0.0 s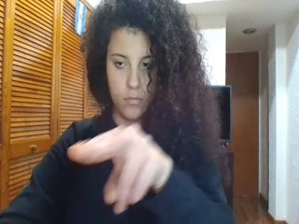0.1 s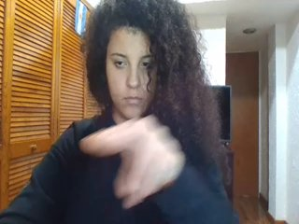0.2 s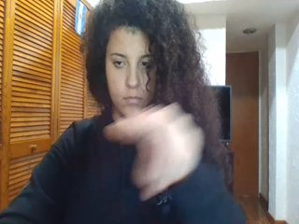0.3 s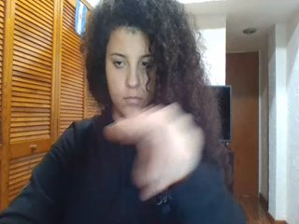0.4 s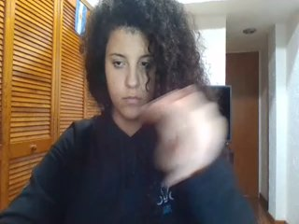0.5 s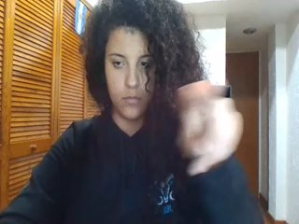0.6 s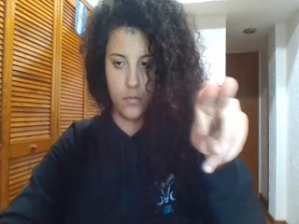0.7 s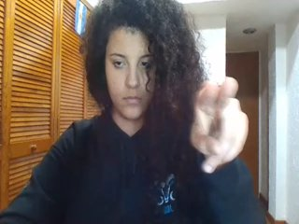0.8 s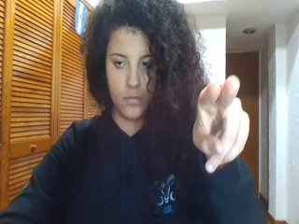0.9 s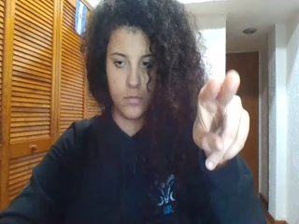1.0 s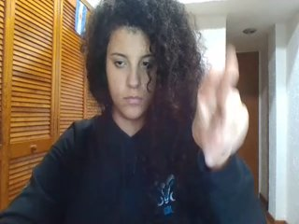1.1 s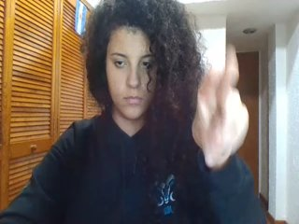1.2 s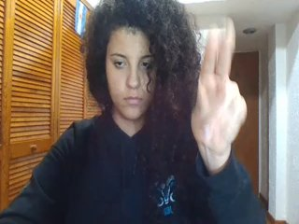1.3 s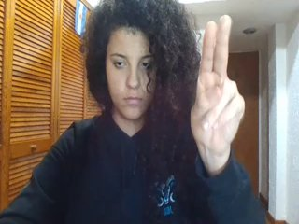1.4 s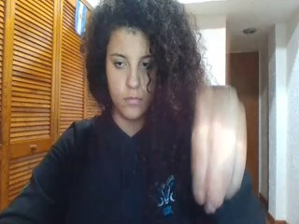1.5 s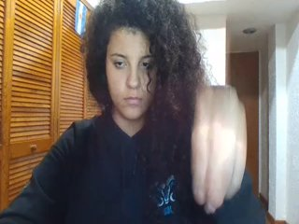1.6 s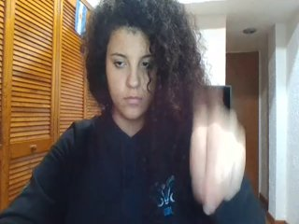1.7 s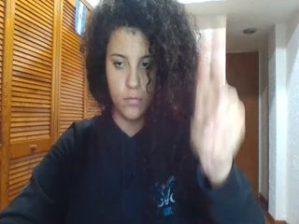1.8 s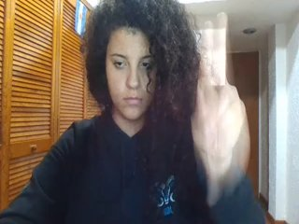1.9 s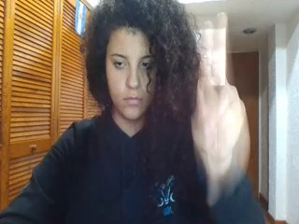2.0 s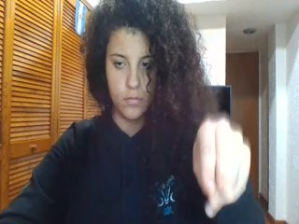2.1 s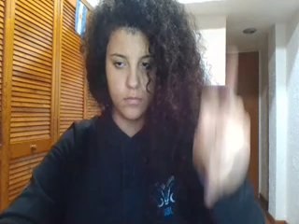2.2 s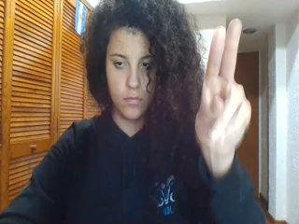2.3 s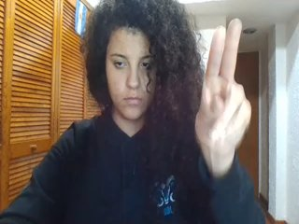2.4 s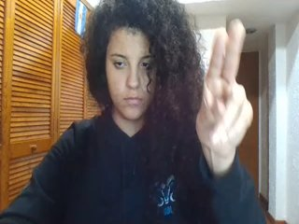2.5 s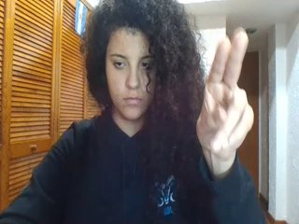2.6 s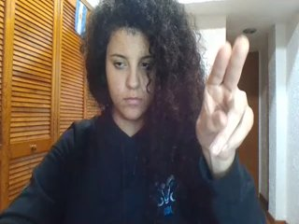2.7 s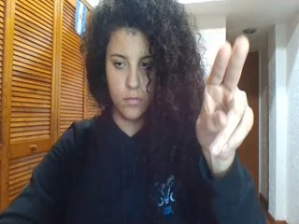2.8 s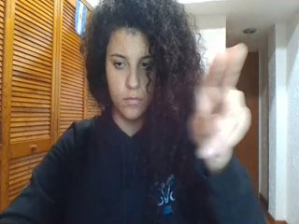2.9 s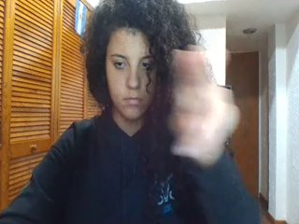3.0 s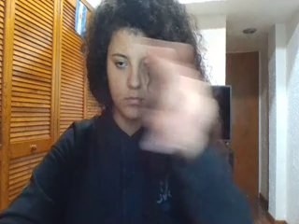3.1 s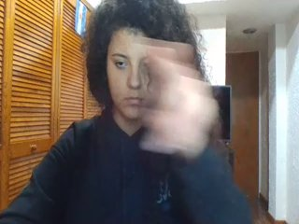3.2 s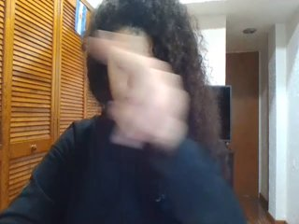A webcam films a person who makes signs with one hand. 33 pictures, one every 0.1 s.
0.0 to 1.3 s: Pointing with two fingers.
1.4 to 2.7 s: Double click with two fingers.
2.8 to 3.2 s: Pointing with two fingers.
